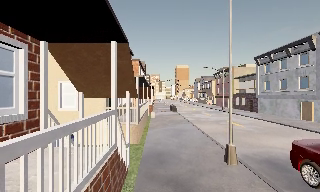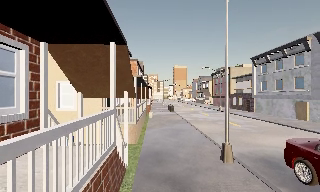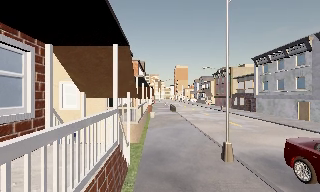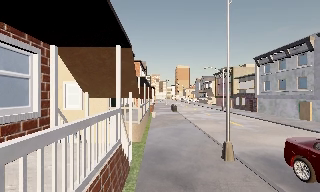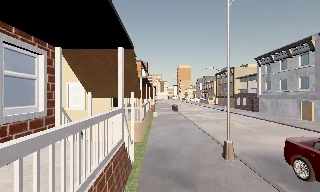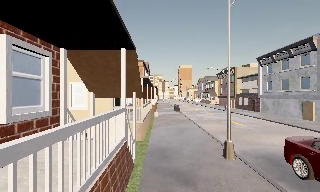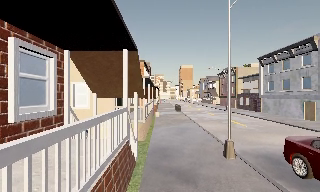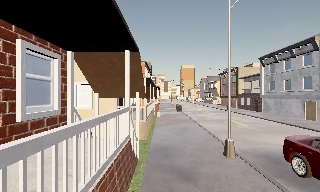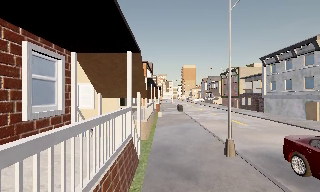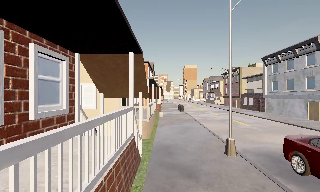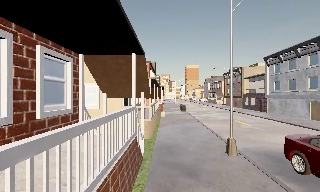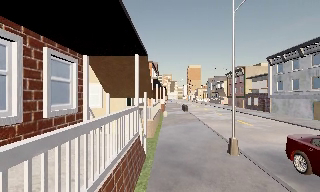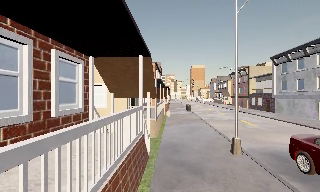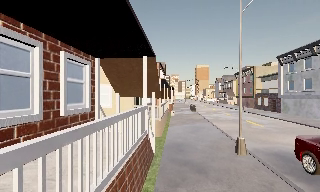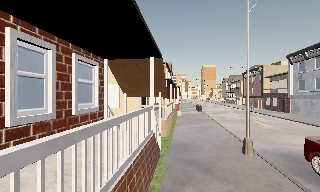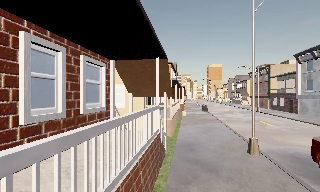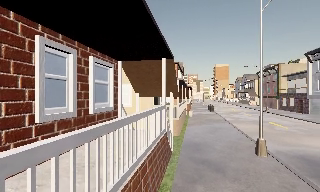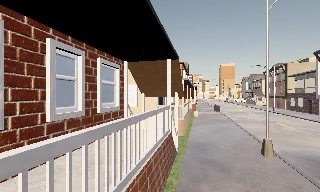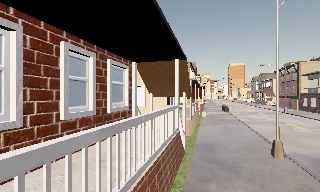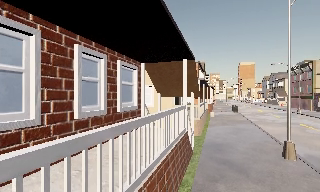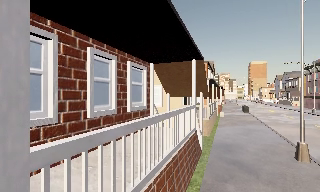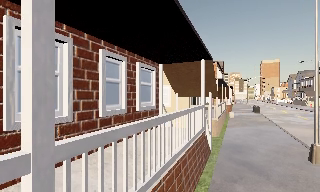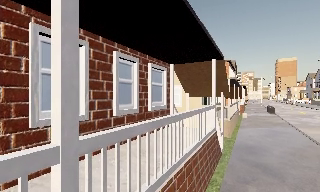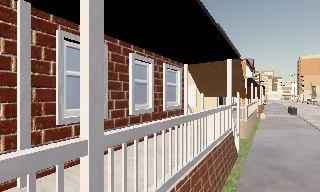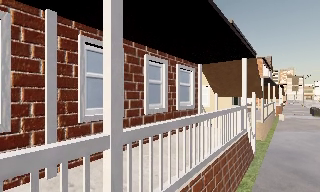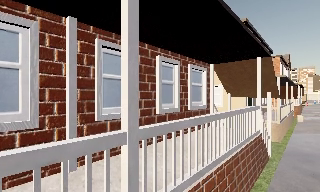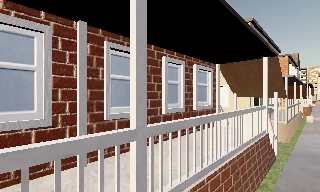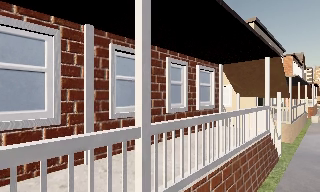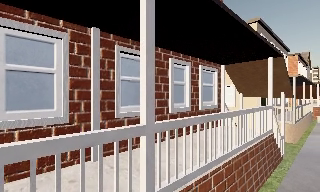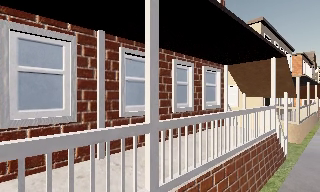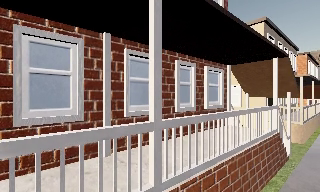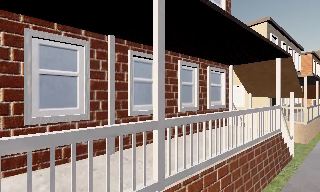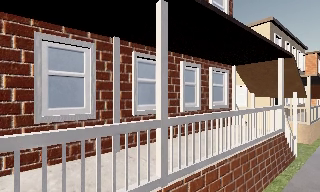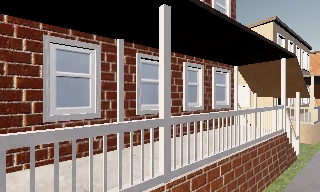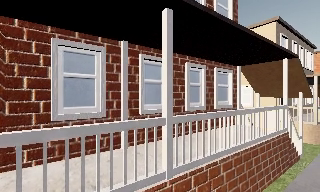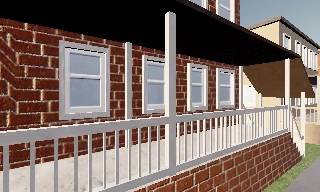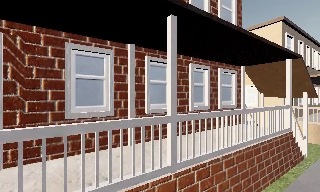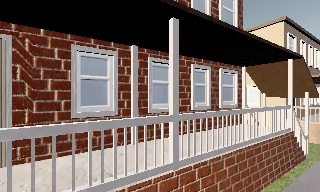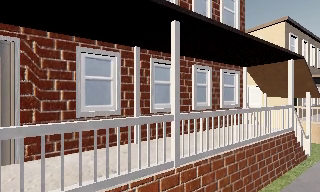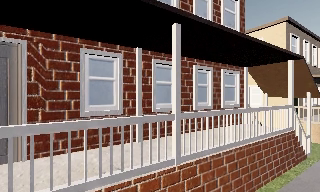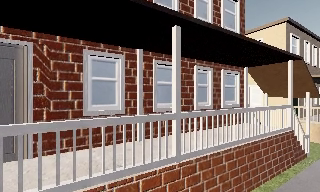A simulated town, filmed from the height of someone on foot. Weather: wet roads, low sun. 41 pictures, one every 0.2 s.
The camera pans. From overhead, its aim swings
counterclockwise.
The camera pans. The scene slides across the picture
to the right.
0.0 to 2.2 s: The camera travels backward, about 1 m, so what stands in front gets smaller.
2.2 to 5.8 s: The camera pans to its left, which is counterclockwise from overhead, by about 45 degrees. It travels backward, about 1.5 m.
5.8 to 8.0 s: The camera travels backward, about 1 m, so what stands in front gets smaller.
The film runs backward here.
